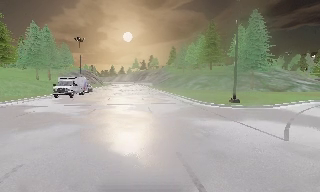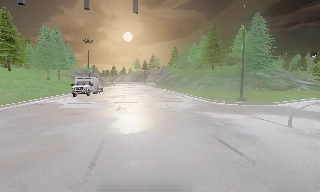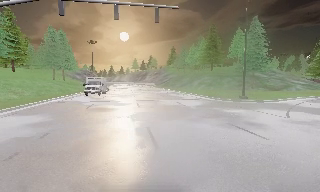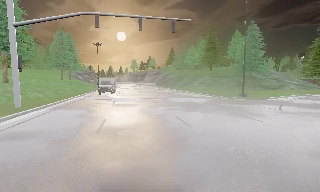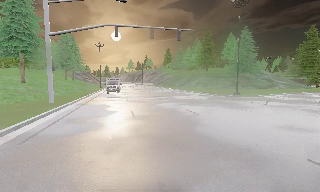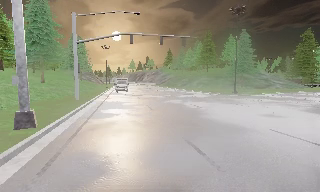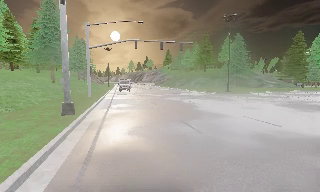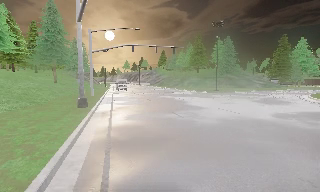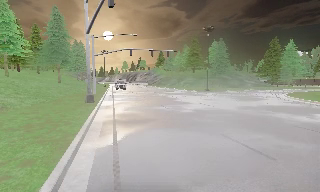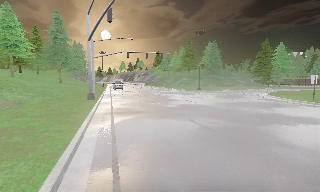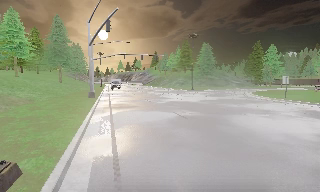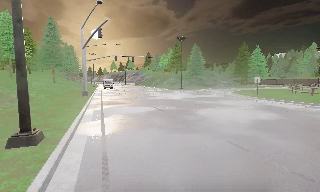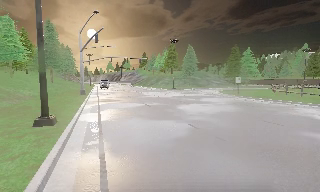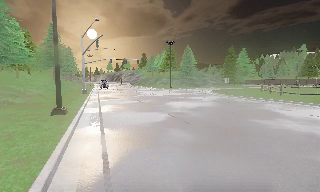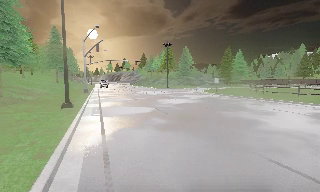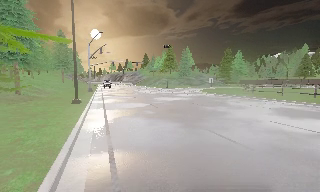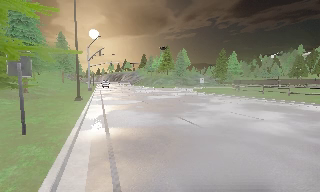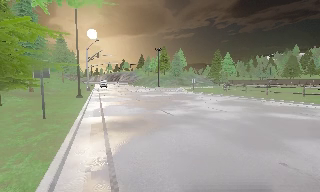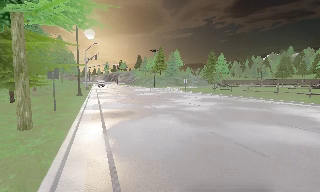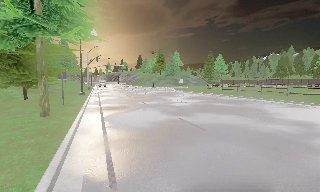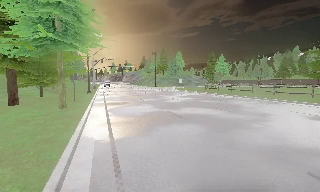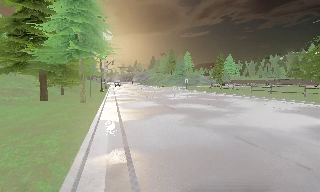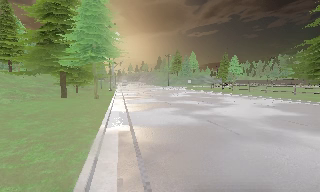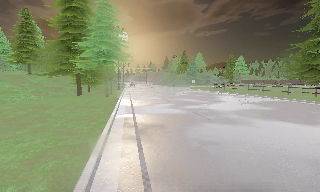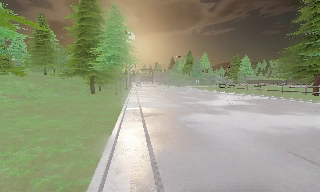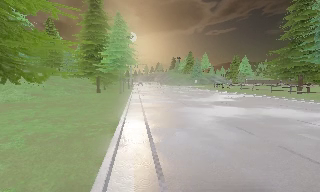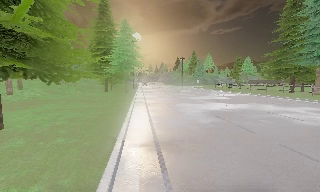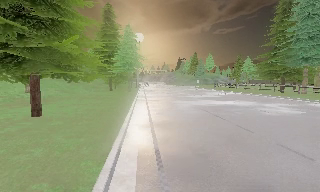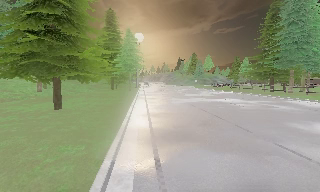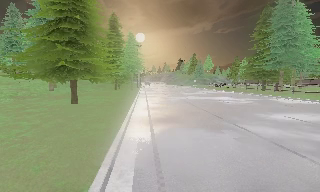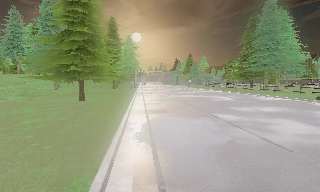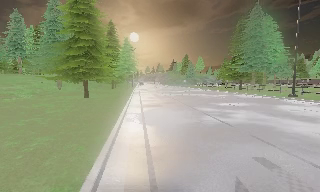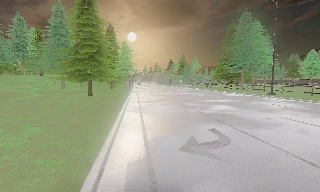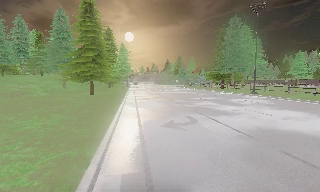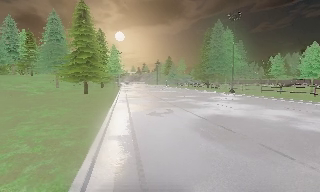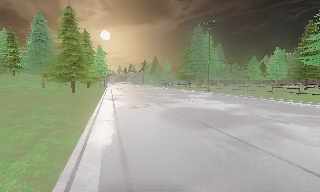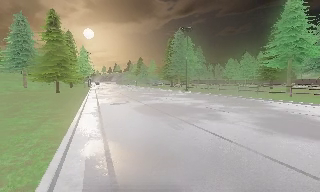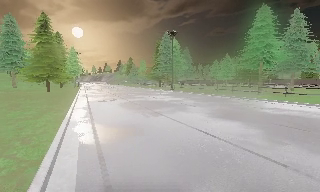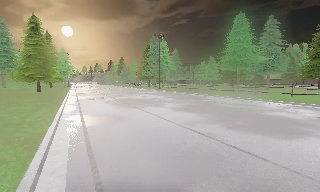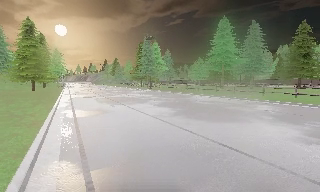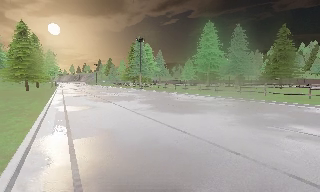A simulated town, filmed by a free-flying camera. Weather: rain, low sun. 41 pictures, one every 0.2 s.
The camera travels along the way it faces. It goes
backward.
0.0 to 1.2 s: The camera travels backward and to its left, about 14 m, so what stands in front gets smaller.
1.2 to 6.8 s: The camera travels backward, about 65 m, so what stands in front gets smaller.
6.8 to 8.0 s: The camera swings to its right by about 20 degrees, and the scene slides to the left. It travels backward and to its right, about 13 m, so what stands in front gets smaller.
The film runs forward here.
